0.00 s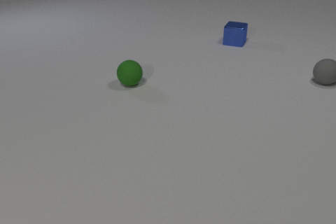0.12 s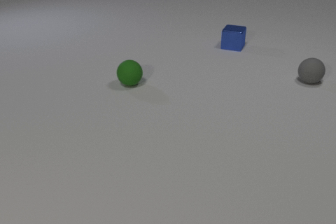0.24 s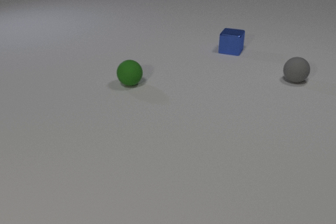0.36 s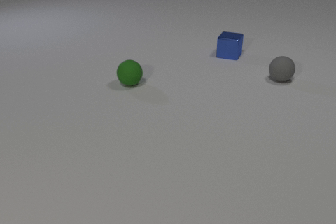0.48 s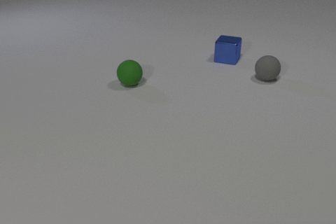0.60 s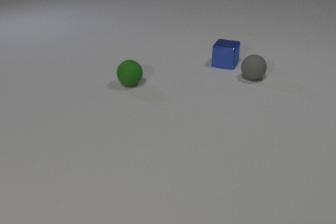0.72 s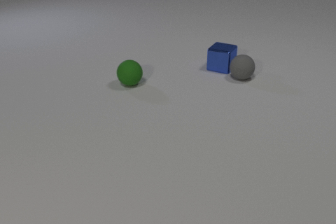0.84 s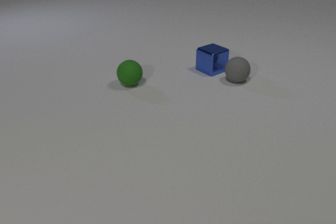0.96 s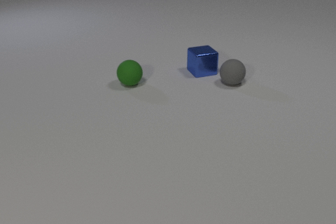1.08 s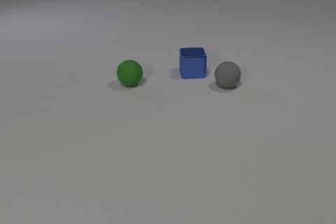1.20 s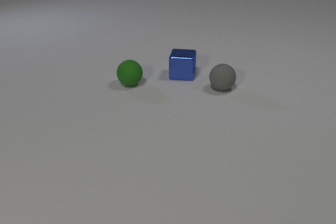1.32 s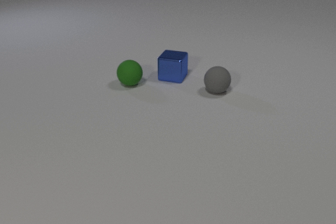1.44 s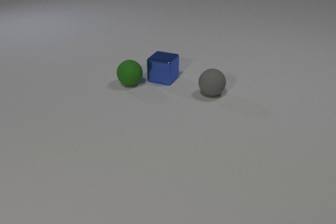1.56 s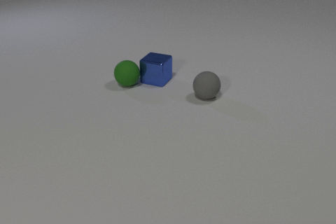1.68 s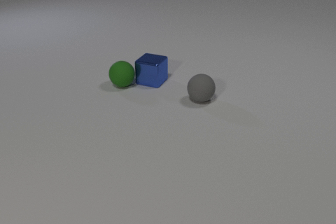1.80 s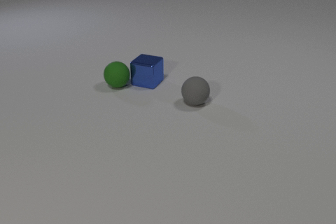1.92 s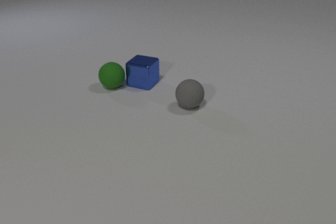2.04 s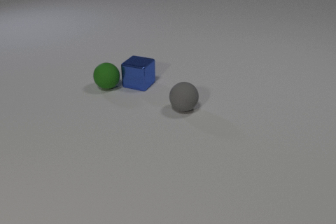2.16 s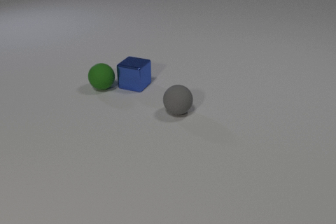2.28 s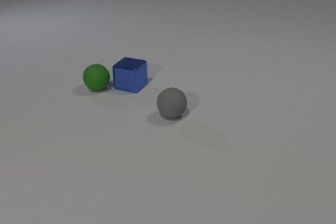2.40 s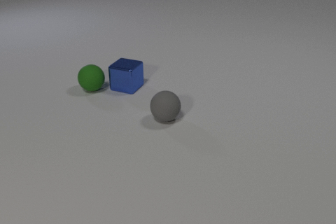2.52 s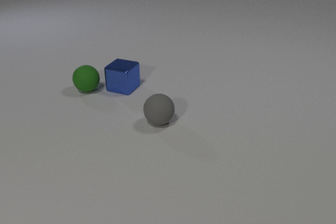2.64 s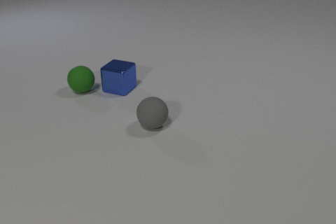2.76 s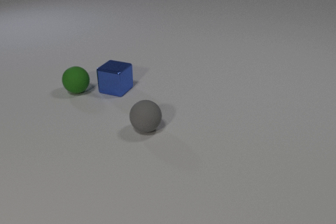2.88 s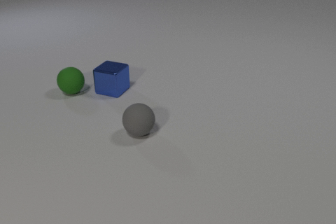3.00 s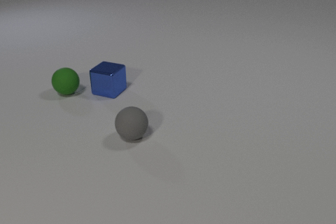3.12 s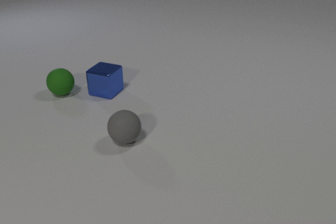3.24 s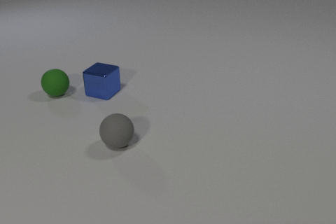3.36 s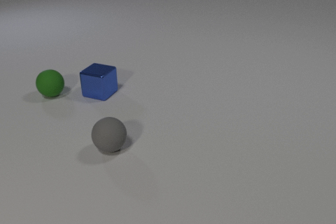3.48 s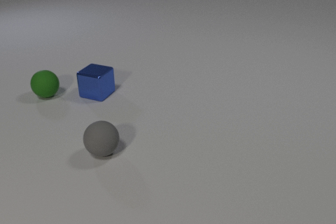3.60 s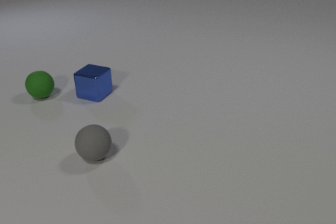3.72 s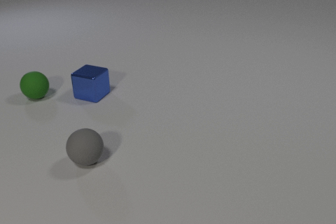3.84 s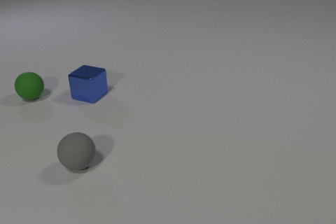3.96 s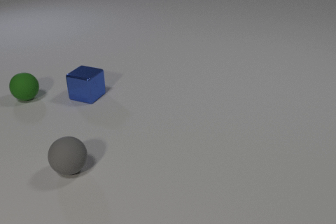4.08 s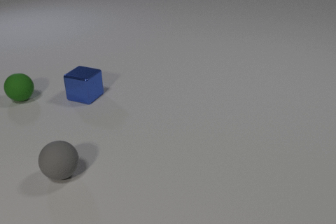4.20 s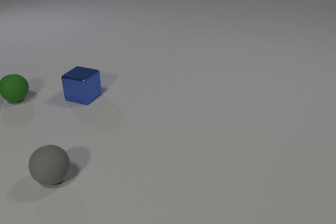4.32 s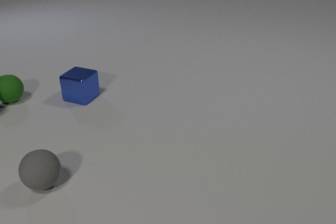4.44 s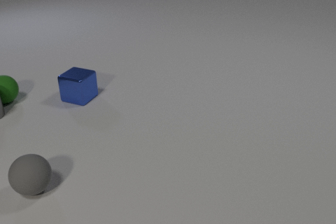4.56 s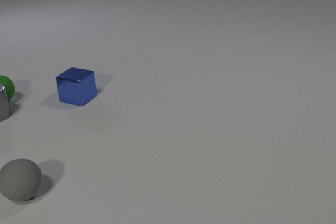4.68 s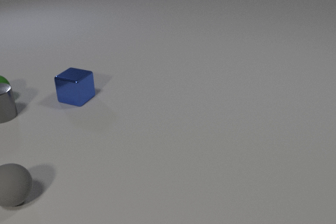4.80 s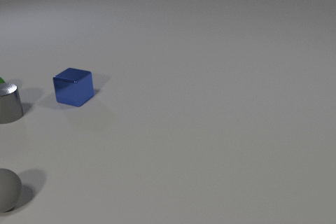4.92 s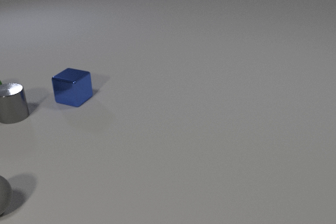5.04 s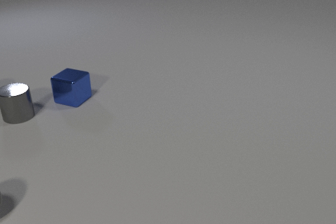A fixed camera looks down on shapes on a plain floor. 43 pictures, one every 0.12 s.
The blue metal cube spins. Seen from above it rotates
clockwise.
The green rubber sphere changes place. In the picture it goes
to the left.
0.00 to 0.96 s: The blue metal cube slides toward the camera, spins so that its near face slides to the left, clockwise seen from above. The gray rubber sphere rolls to the left. The blue metal cube and the gray rubber sphere collide.
0.96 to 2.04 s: The blue metal cube slides to the left and toward the camera, spins clockwise seen from above by about 45 degrees, its near face sliding to the left. The gray rubber sphere rolls toward the camera and to the left. The green rubber sphere rolls to the left. The blue metal cube and the green rubber sphere collide.
2.04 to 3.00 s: The blue metal cube slides to the left and toward the camera. The gray rubber sphere rolls toward the camera and to the left. The green rubber sphere rolls to the left.
3.00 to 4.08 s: The blue metal cube slides to the left. The gray rubber sphere rolls to the left and toward the camera. The green rubber sphere rolls to the left.
4.08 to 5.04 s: The blue metal cube slides to the left. The gray rubber sphere rolls to the left and toward the camera. The green rubber sphere rolls to the left, leaves at the left edge. The gray metal cylinder comes in at the left edge, slides to the right. The green rubber sphere and the gray metal cylinder collide.
What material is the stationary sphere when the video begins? rubber.
What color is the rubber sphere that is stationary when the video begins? green.
How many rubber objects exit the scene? 2.
